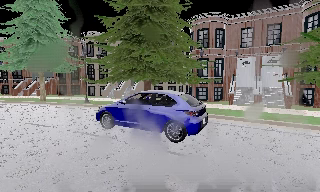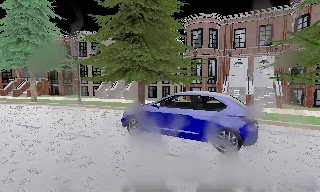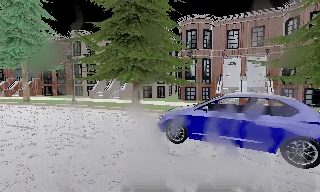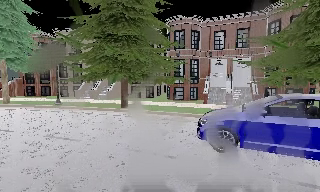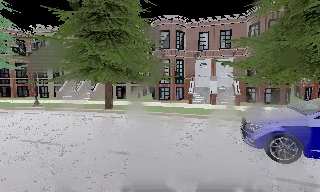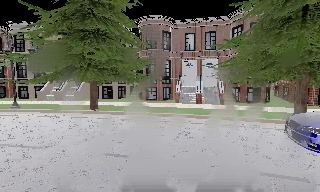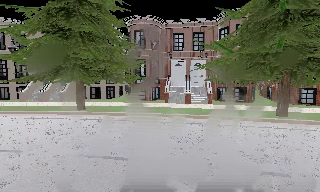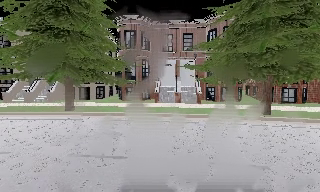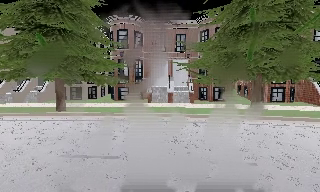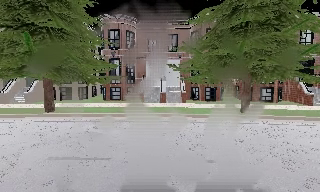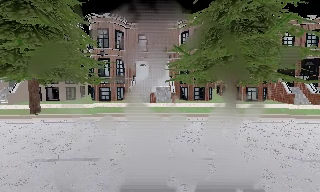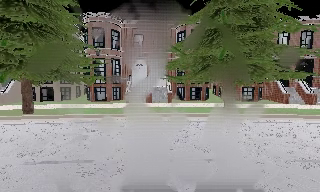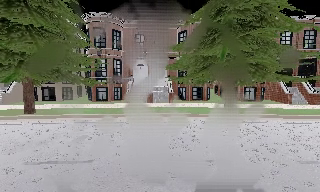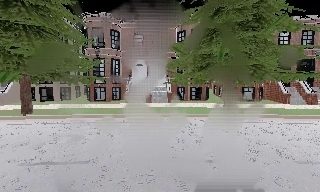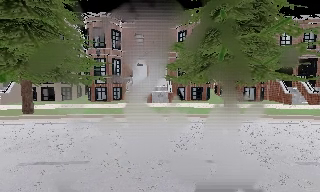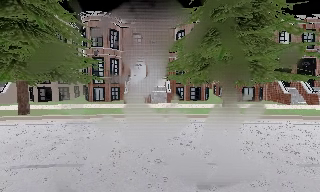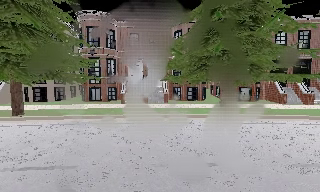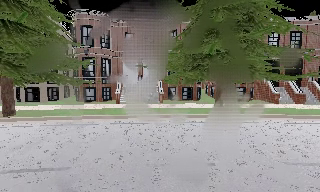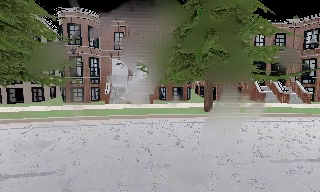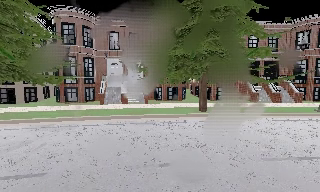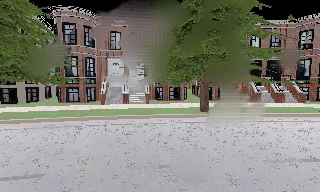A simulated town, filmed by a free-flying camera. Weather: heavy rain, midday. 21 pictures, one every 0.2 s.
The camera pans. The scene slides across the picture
to the left.
The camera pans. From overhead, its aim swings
clockwise.
0.0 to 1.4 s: The camera swings to its right by about 25 degrees, and the scene slides to the left.
1.4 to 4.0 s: The scene slides to the left, as the camera pans about 15 degrees to its right. It travels to its right, about 0.5 m, so close, fixed things drift to the left.
The film runs backward here.
